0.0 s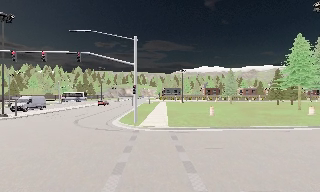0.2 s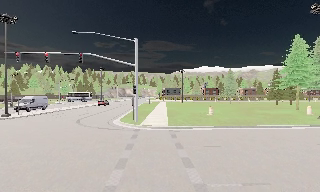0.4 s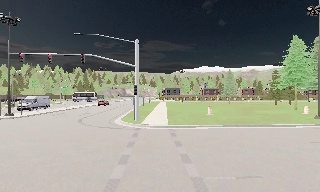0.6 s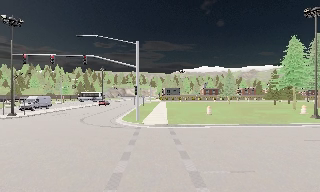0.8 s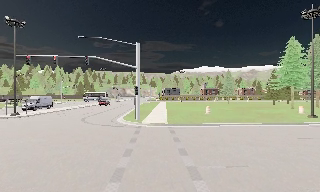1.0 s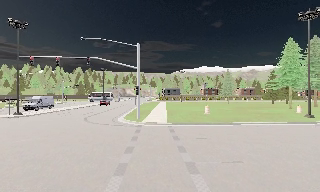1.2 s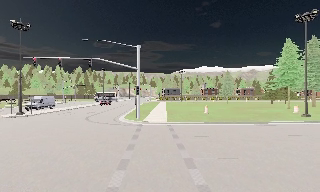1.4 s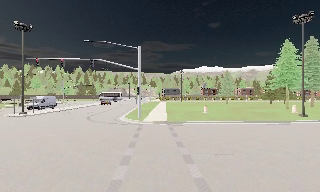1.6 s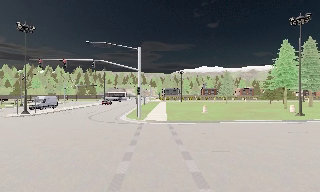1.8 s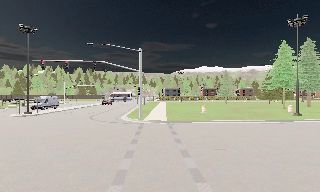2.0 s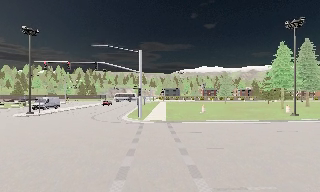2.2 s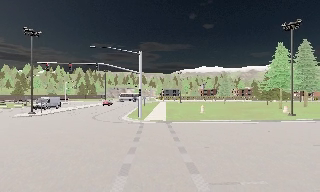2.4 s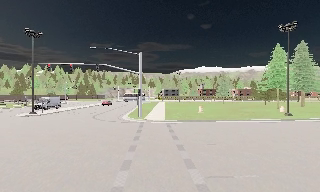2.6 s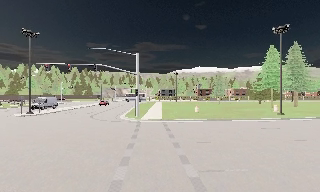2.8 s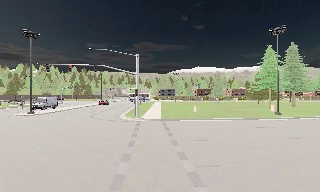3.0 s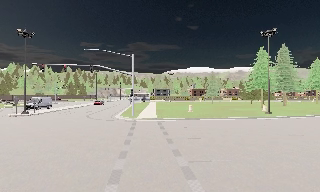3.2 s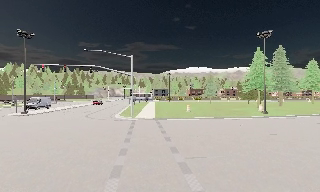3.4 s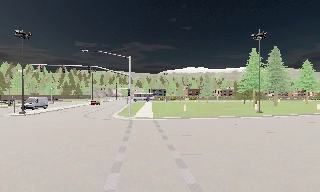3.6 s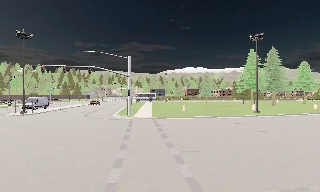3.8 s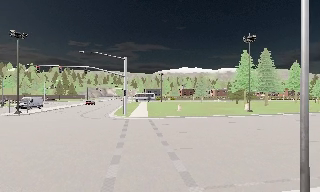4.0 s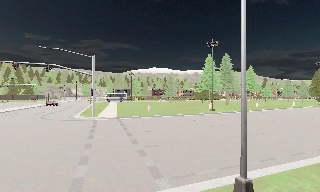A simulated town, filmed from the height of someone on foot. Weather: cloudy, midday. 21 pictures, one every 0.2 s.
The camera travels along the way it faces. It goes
backward.
0.0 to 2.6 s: The camera travels backward, about 5 m, so what stands in front gets smaller.
2.6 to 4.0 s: The camera swings to its right by about 15 degrees, and the scene slides to the left. It travels backward, about 2.5 m, so what stands in front gets smaller.
The film runs backward here.
